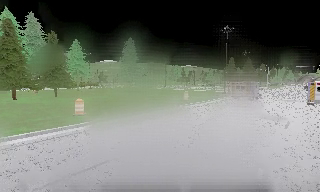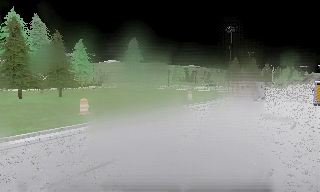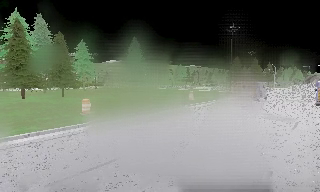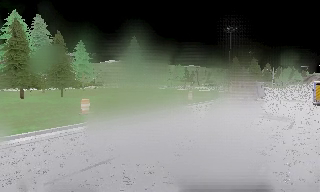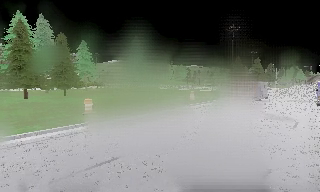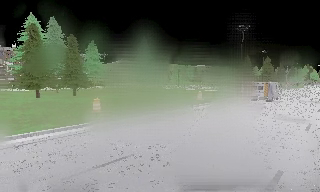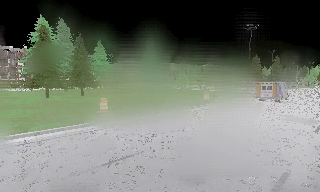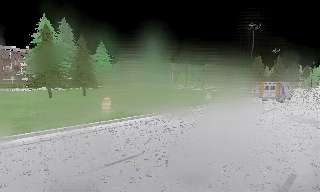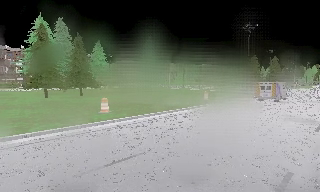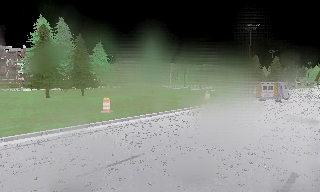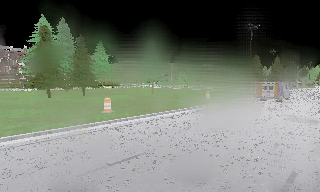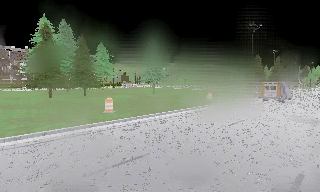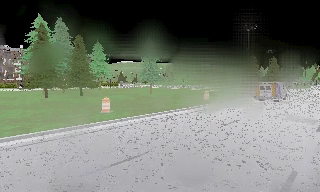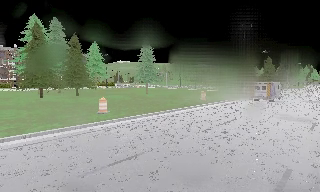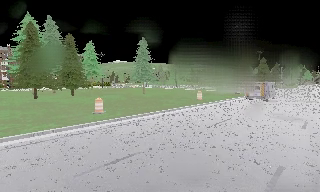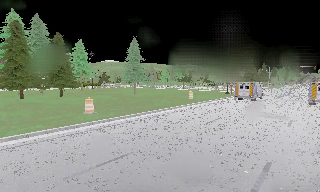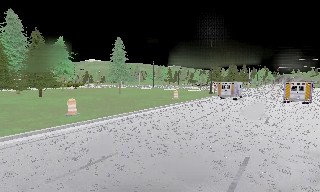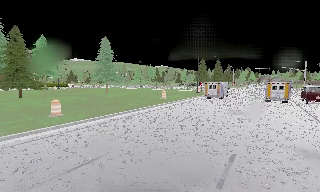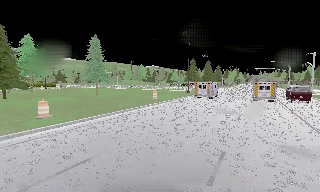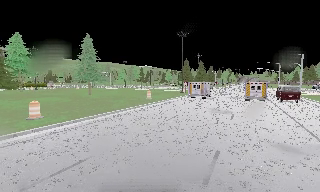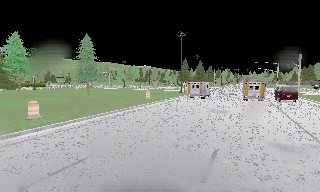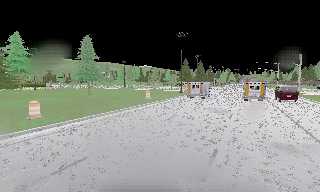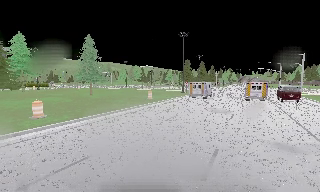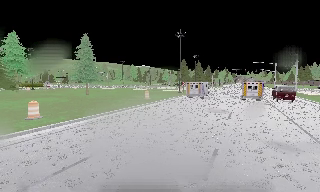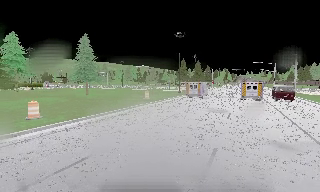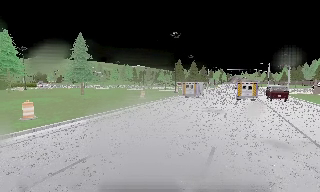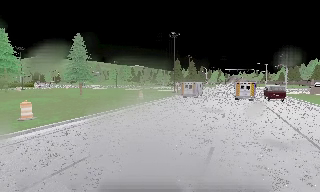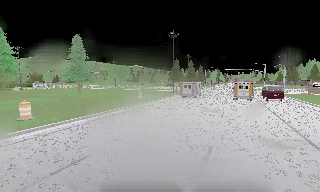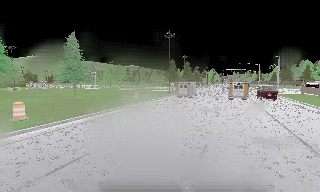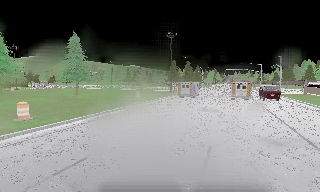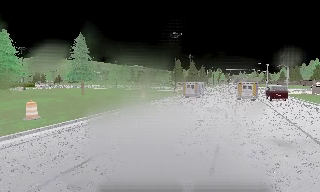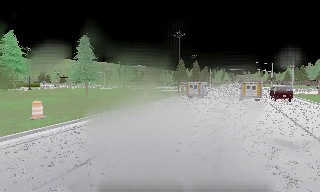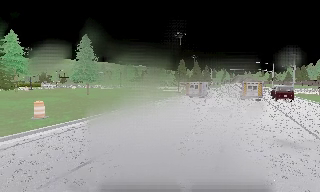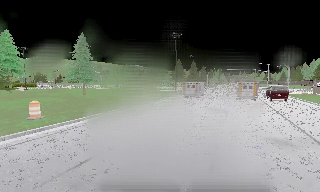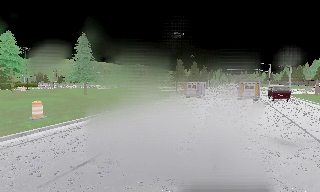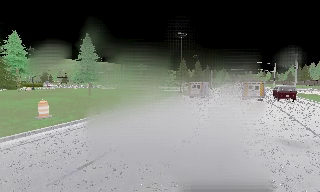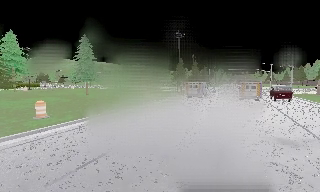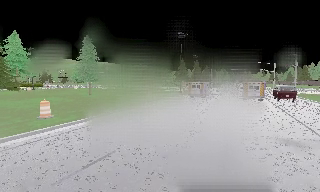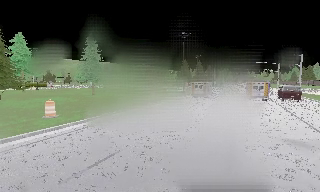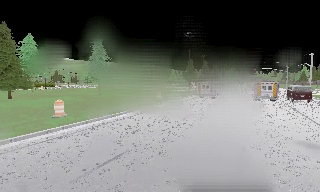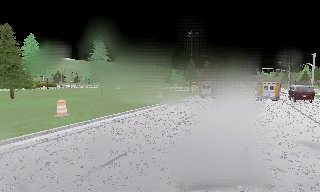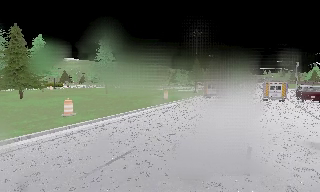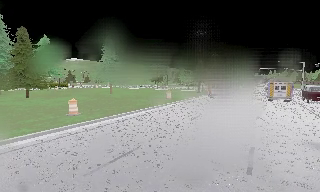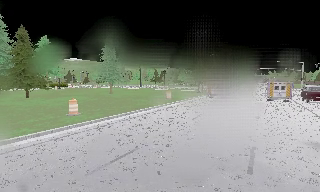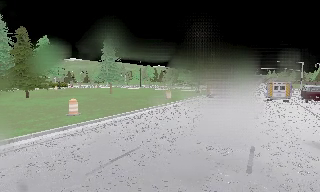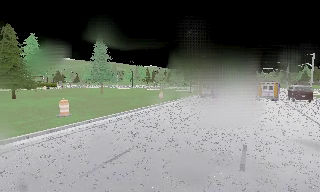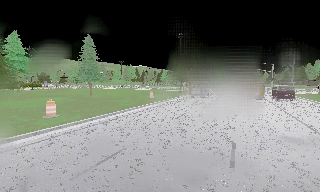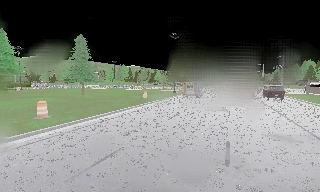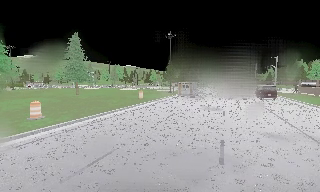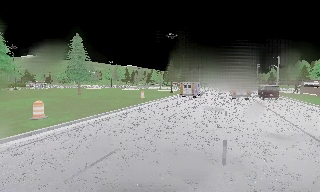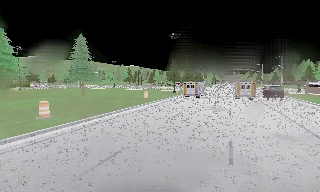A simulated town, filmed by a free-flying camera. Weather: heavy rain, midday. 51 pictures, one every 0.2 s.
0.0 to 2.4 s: The camera shifts only a little, or ends up much as it began.
2.4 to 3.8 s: The camera swings to its right by about 20 degrees, and the scene slides to the left.
3.8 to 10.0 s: The camera travels to its left and backward, about 1.5 m.
The film runs backward here.
